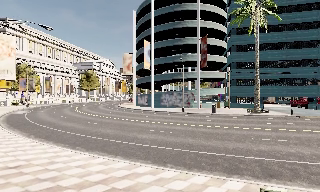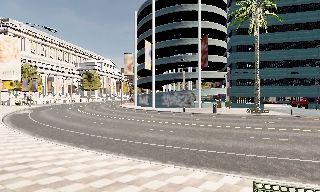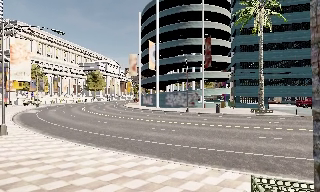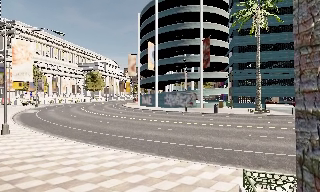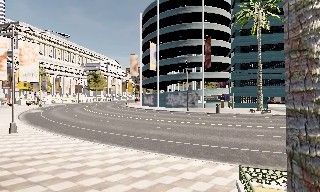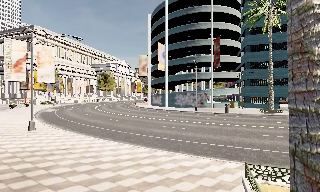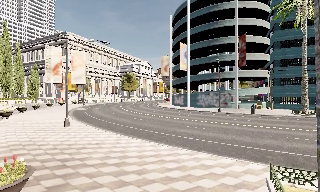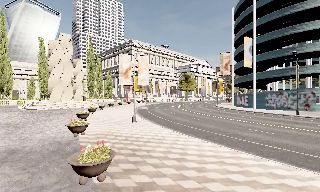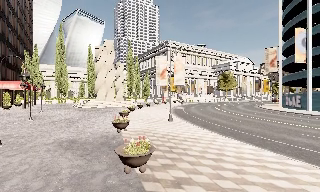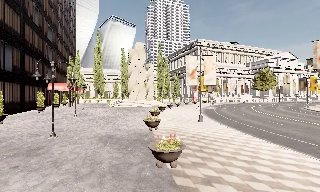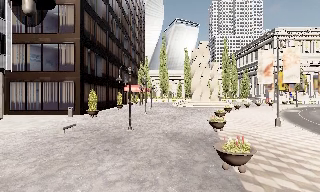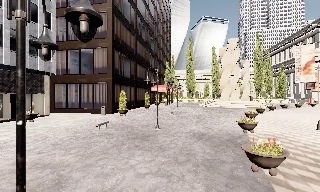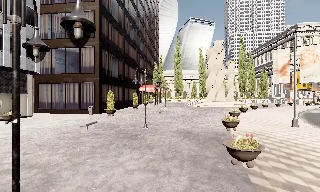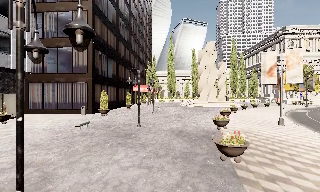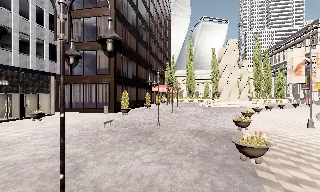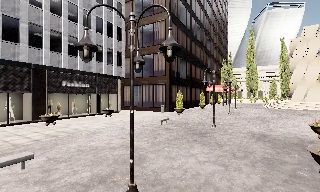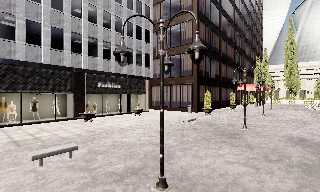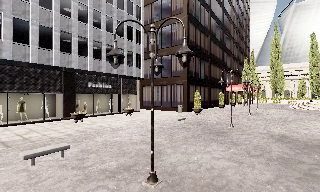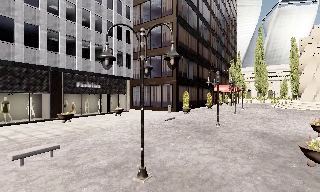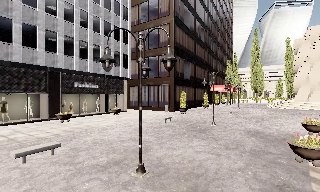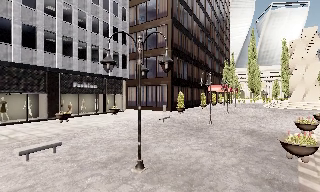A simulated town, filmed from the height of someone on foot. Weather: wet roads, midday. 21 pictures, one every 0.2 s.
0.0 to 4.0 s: The scene slides to the right, as the camera pans about 110 degrees to its left. It travels backward, about 6 m.
The film runs backward here.
